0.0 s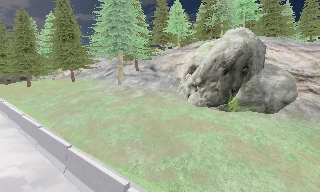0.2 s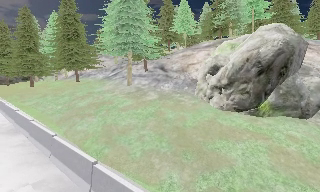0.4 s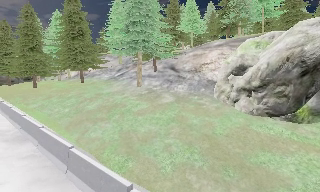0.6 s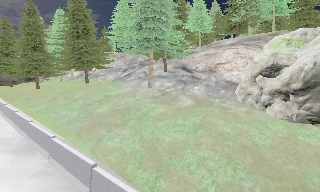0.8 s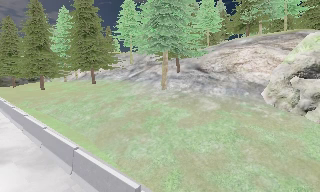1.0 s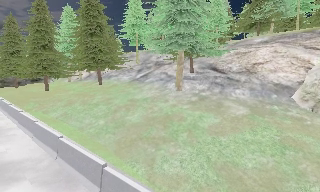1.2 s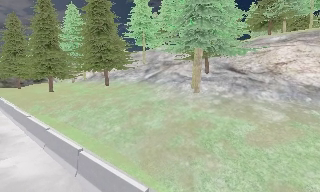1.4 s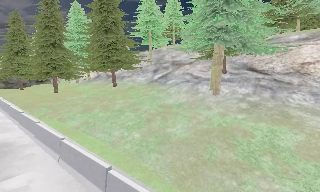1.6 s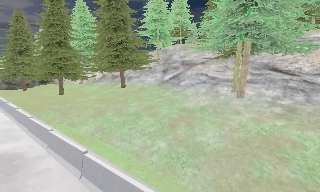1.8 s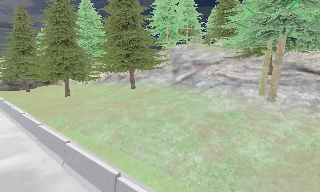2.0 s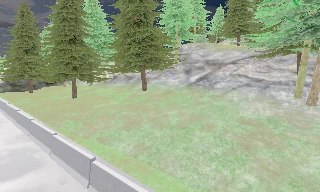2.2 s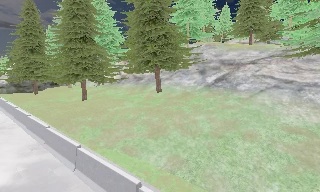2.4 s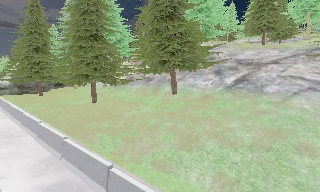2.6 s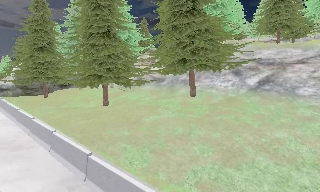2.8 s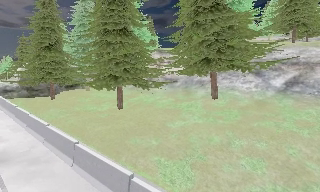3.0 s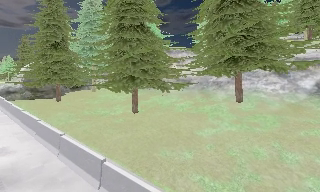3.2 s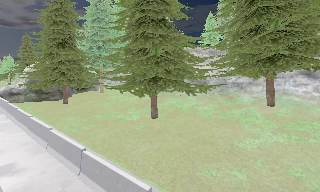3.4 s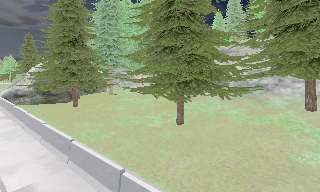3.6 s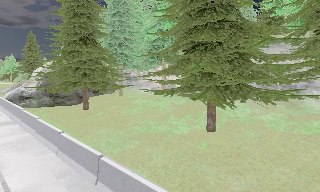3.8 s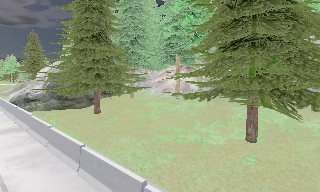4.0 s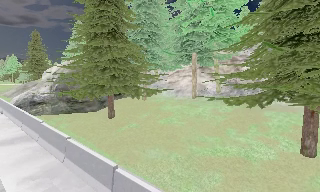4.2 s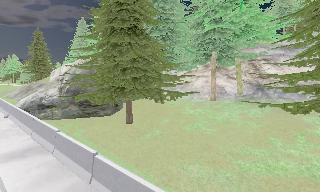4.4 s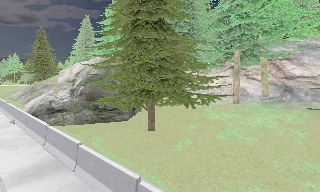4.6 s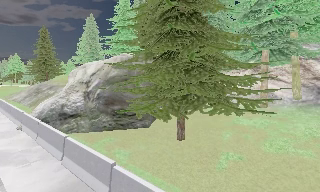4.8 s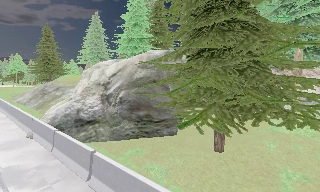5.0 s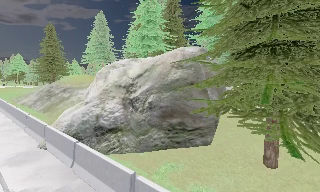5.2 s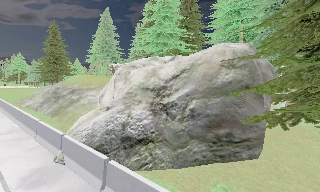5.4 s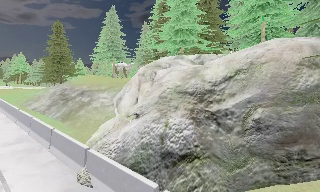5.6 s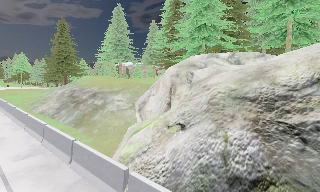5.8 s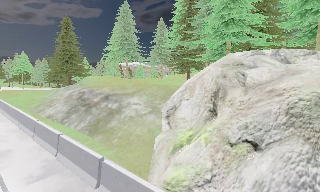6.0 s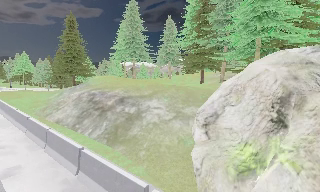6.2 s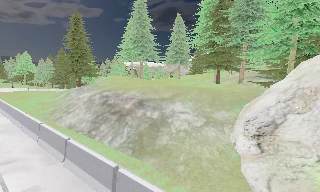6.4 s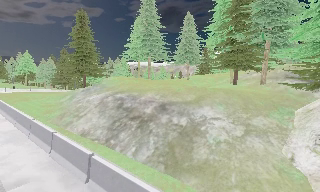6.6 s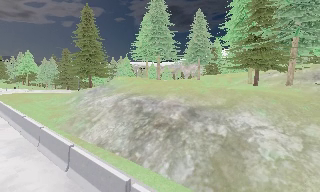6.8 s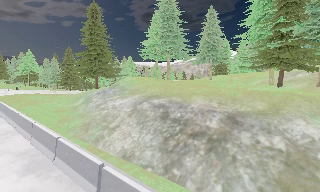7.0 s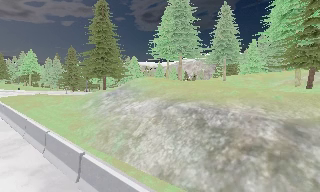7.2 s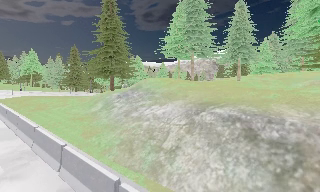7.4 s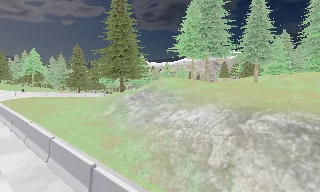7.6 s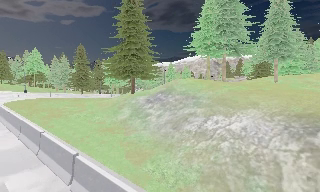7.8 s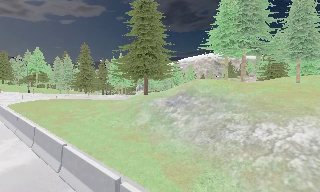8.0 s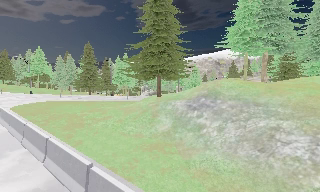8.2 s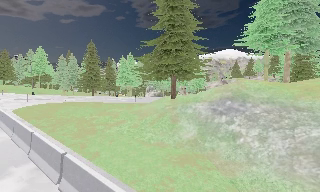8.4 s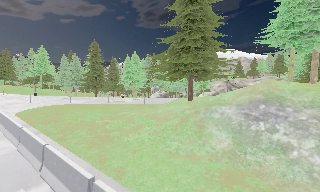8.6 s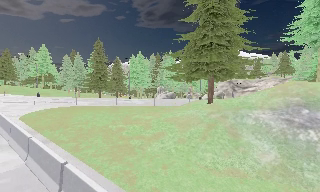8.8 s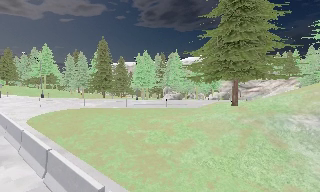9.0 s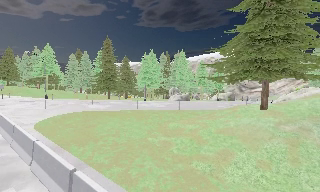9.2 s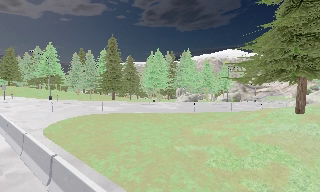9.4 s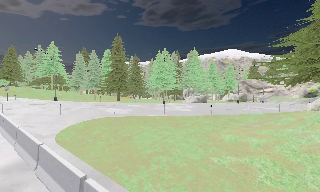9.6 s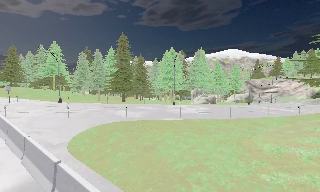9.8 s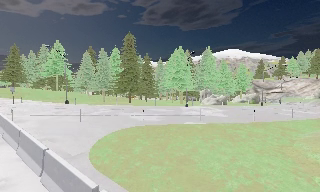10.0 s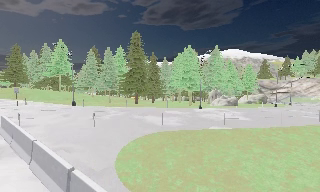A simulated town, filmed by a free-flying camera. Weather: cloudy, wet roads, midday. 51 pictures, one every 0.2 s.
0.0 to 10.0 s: The camera travels to its left and forward, about 105 m, so close, fixed things drift to the right.
The film runs forward here.
